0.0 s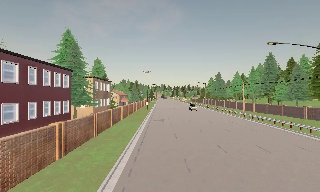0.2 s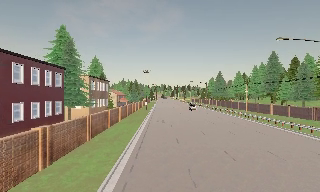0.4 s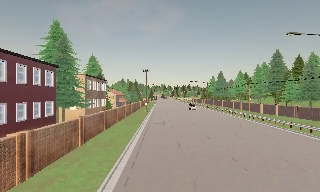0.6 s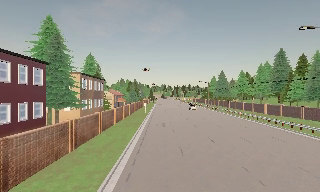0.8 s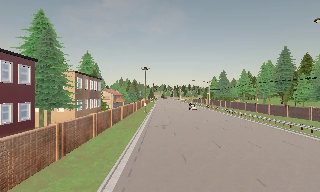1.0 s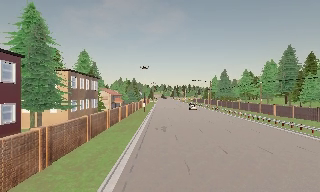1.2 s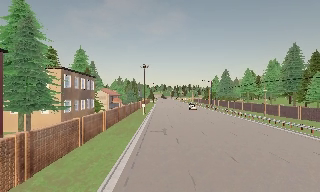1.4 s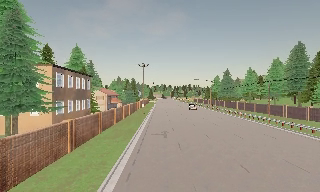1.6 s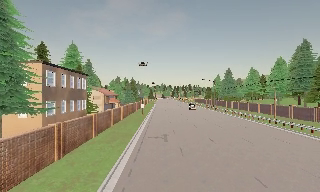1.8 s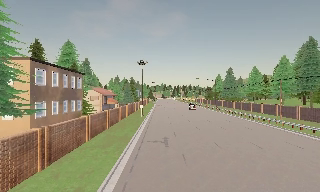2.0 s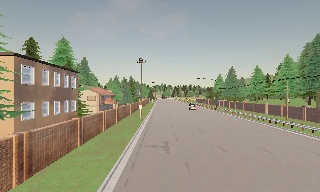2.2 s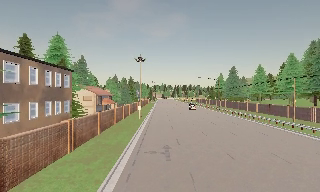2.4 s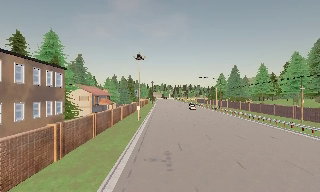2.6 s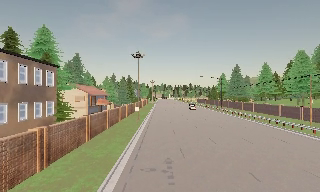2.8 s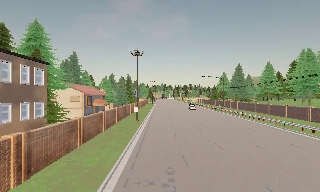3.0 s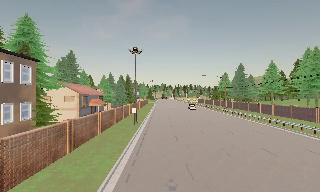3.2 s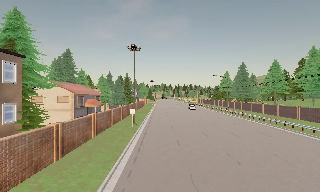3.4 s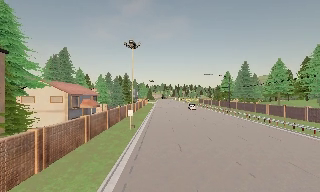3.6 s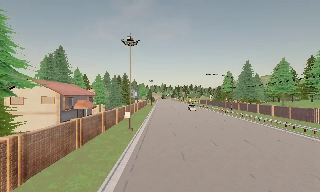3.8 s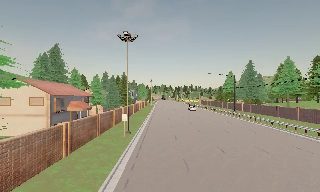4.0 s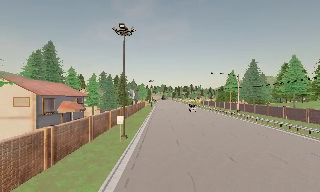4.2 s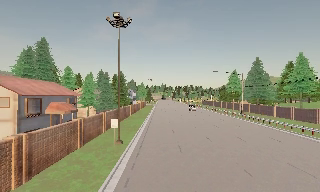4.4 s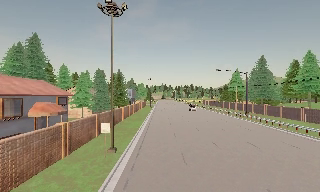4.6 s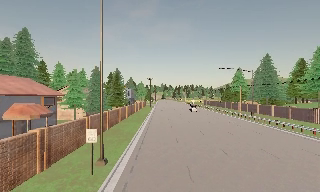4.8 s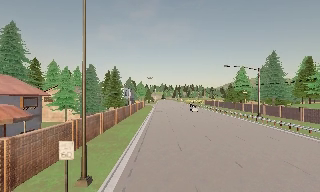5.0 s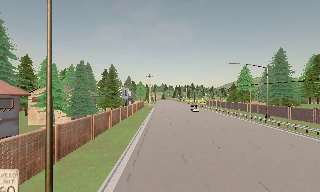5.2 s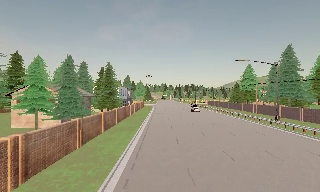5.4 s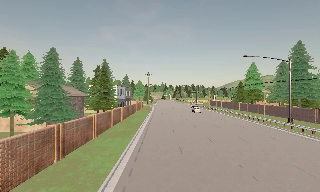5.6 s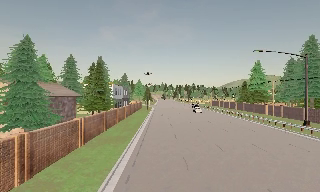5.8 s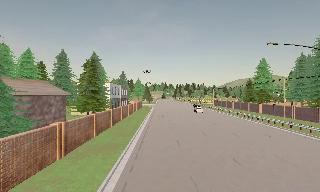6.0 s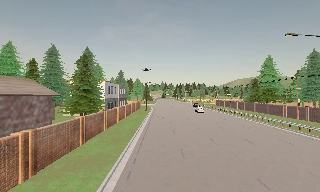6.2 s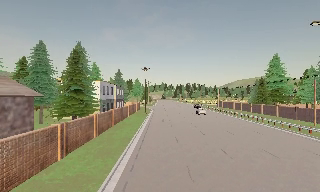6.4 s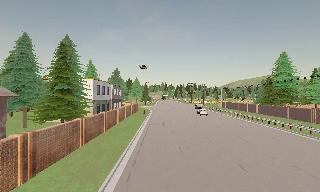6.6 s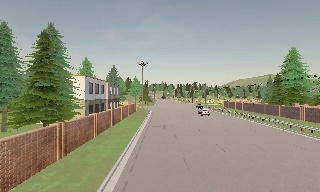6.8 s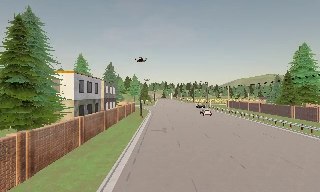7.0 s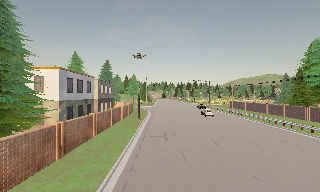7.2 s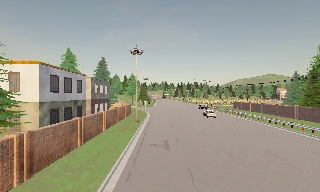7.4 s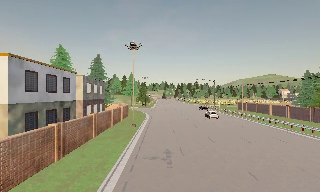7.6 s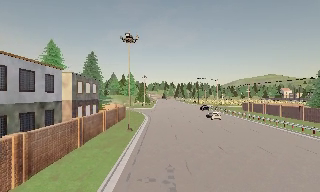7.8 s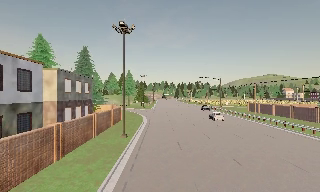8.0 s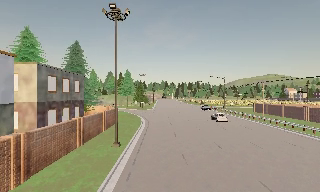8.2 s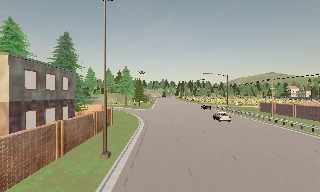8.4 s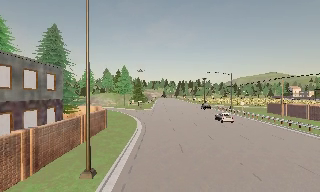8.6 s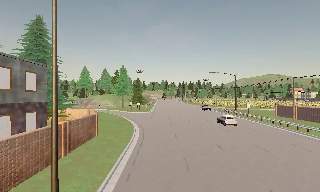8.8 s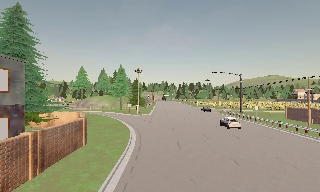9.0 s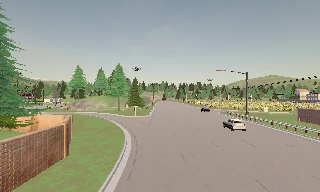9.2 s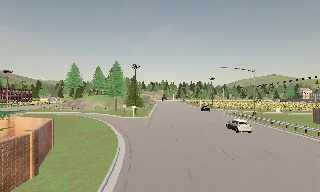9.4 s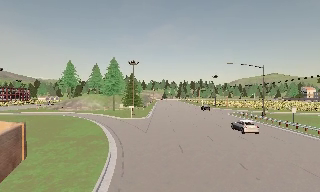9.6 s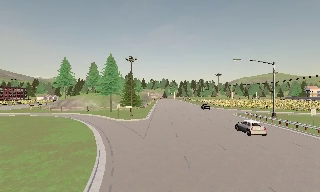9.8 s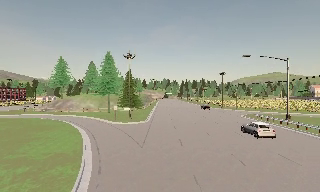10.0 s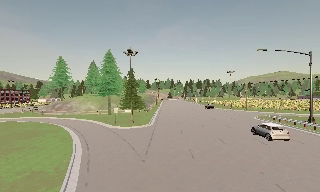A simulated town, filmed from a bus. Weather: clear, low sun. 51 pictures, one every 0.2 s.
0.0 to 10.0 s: The camera travels forward, about 115 m, so what stands in front looms larger. It gains speed.
The film runs forward here.
